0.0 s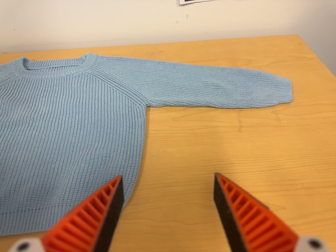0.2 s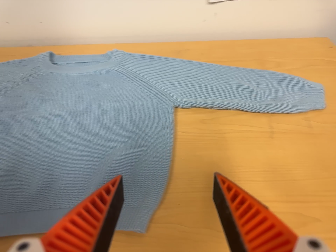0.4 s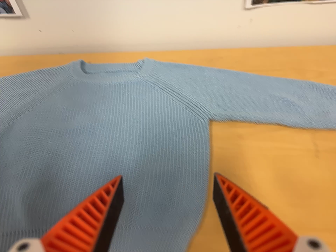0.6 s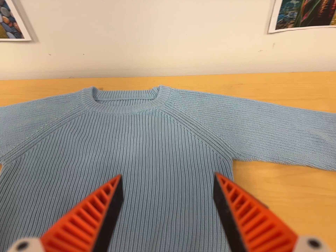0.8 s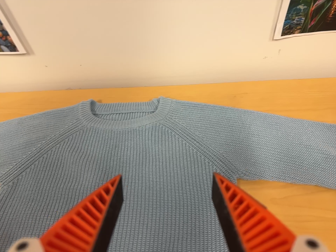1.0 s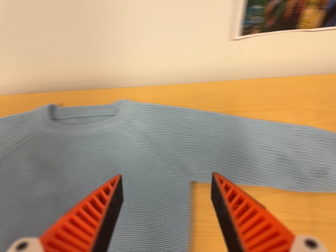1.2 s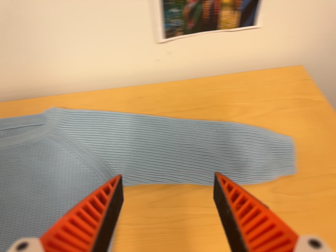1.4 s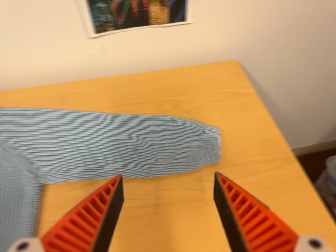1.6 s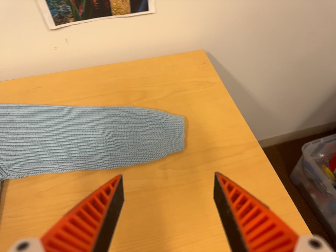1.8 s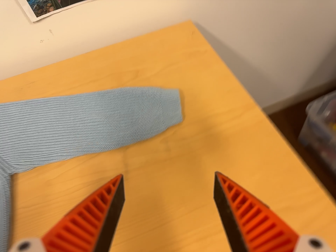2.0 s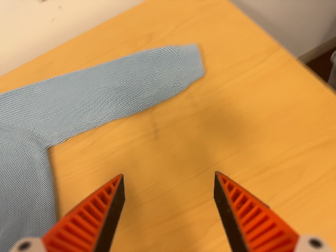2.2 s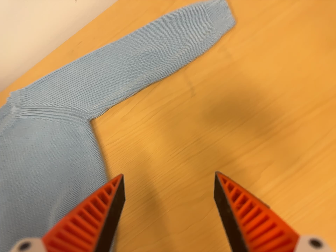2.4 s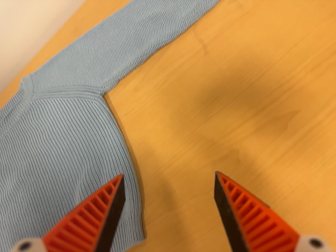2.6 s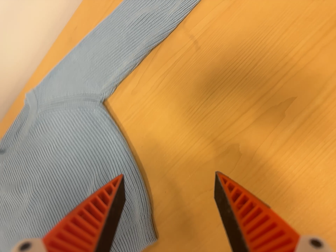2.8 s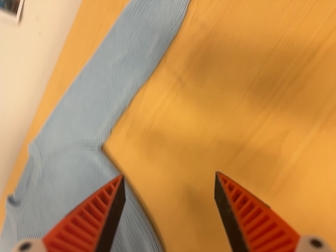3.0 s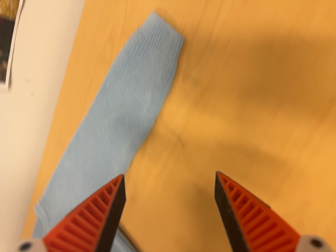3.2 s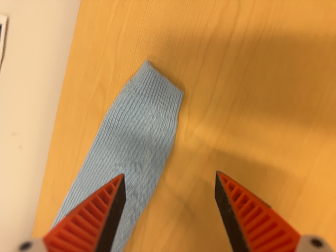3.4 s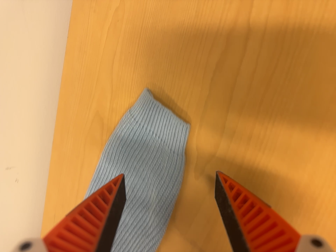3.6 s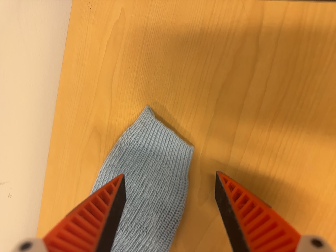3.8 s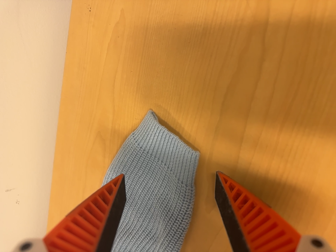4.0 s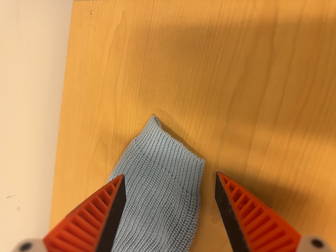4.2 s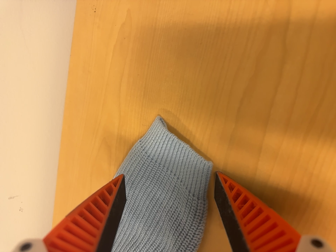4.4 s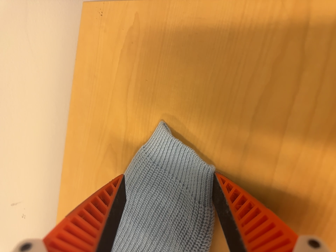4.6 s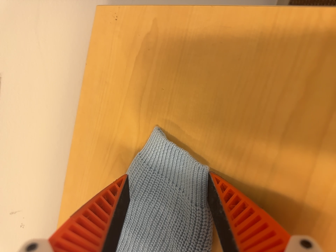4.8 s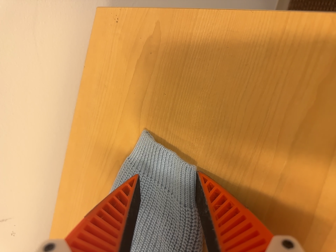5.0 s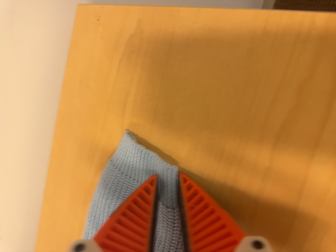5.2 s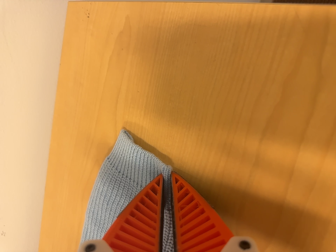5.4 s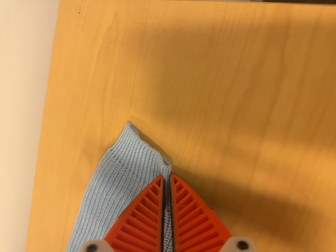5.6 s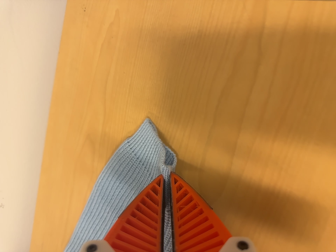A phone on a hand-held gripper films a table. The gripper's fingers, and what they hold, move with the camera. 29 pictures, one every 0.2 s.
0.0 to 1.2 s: The camera travels toward the top of its view, forward and to its right, about 20 cm, so close, fixed things drift downward.
1.2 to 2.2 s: The camera travels toward the bottom of its view and to its right, about 16 cm, so close, fixed things drift upward. Its aim tips toward the bottom of its view by about 10 degrees, and the scene shifts upward. It rolls about its line of sight by about 30 degrees, and the scene rotates counterclockwise.
2.2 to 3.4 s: The camera swings to its left by about 10 degrees, and the scene slides to the right. It travels toward the top of its view and forward, about 28 cm, so close, fixed things drift downward. It rolls about its line of sight by about 40 degrees, and the scene rotates counterclockwise.
3.4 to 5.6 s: The camera shifts only a little, or ends up much as it began.
The film runs forward here.
